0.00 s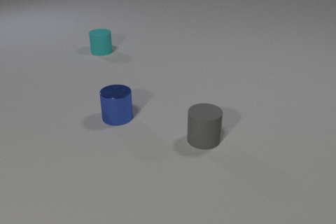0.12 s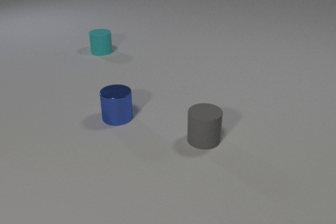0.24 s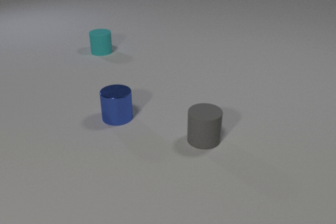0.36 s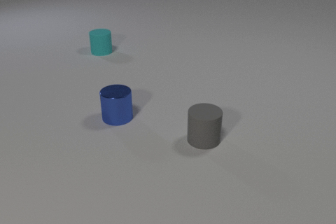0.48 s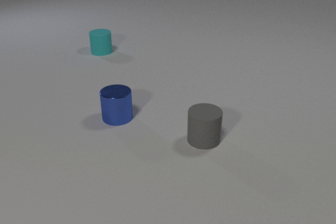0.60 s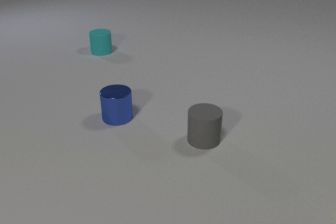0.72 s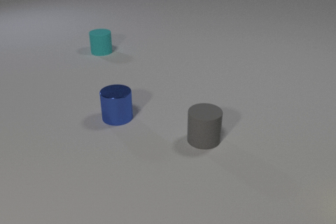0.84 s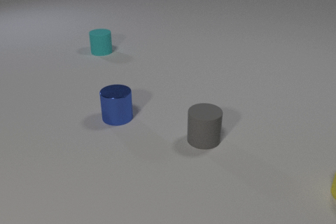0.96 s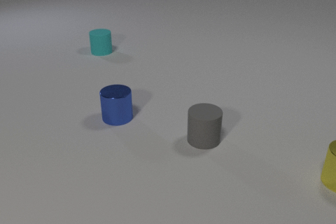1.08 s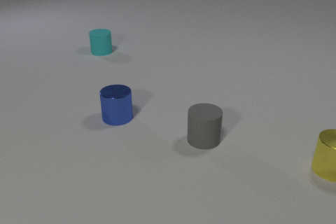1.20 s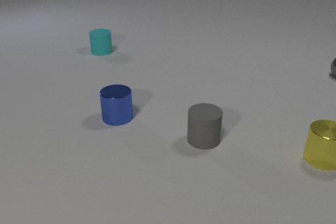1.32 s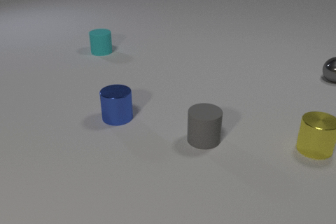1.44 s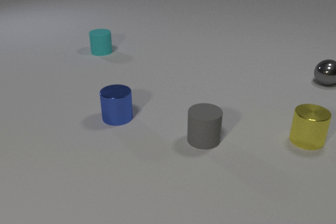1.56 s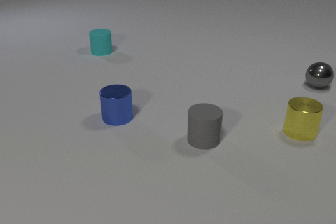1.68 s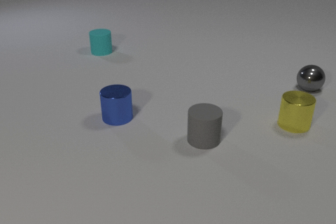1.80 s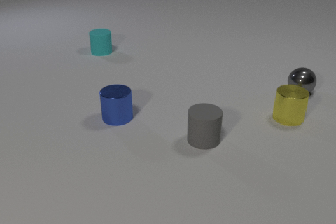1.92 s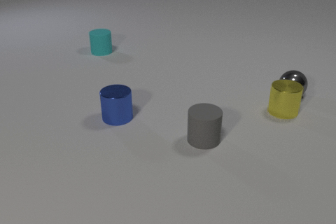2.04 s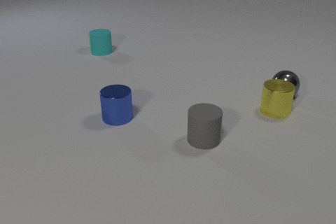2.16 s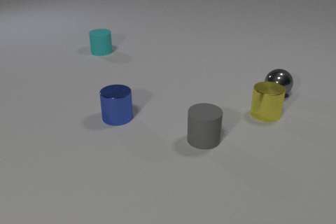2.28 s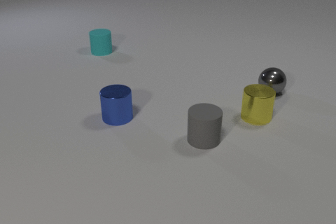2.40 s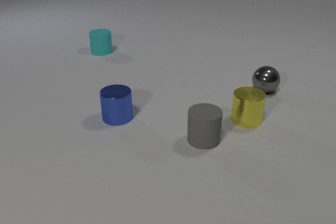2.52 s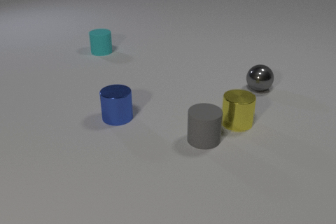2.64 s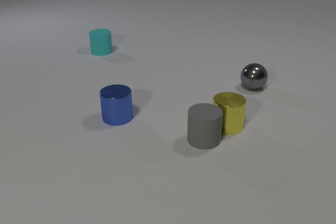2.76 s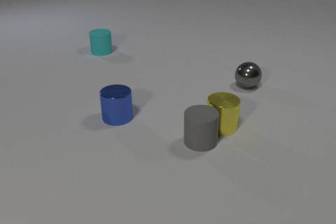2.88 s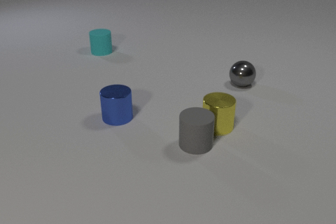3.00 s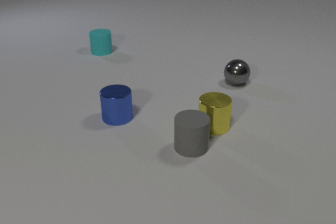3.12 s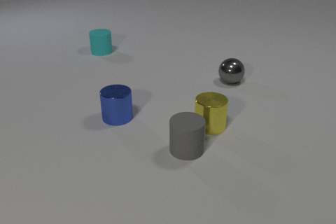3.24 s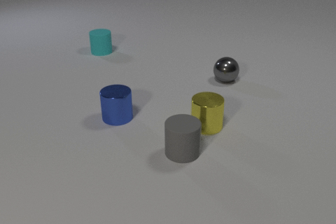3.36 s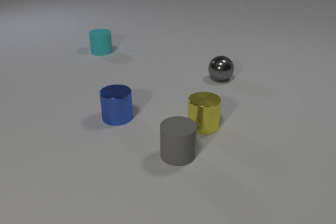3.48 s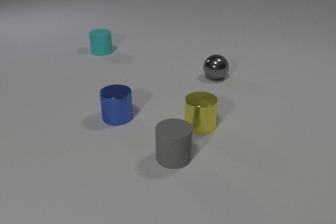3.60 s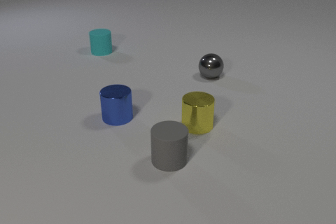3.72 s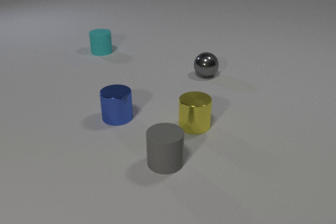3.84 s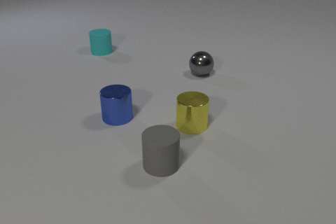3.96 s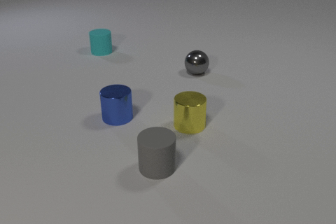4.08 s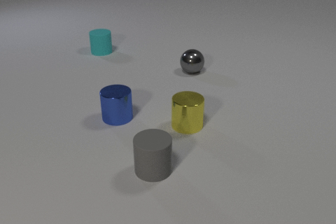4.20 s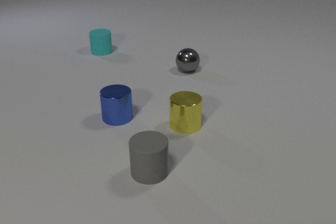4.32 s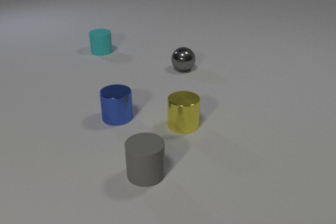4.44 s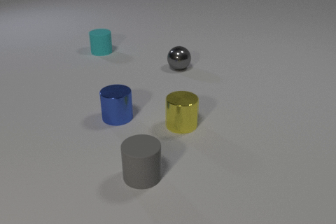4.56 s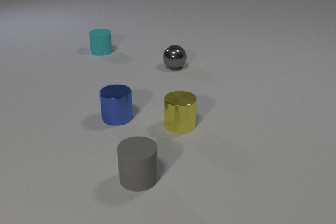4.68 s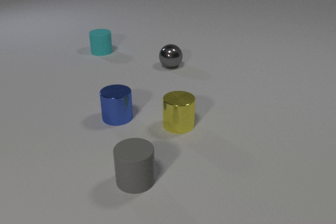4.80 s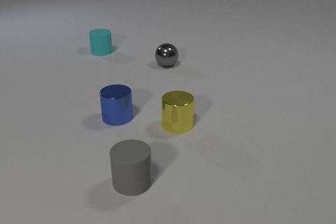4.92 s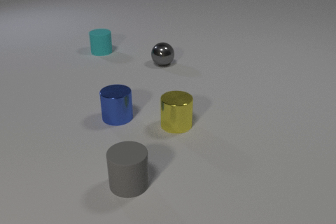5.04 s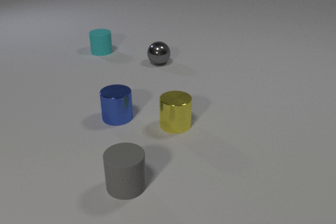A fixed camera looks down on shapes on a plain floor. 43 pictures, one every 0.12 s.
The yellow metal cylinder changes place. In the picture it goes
to the left.
The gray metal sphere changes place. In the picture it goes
to the left.
0.00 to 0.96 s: The yellow metal cylinder comes in at the right edge, slides away from the camera and to the left.
0.96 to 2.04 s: The yellow metal cylinder slides away from the camera and to the left. The gray metal sphere comes in at the right edge, rolls toward the camera and to the left. The yellow metal cylinder and the gray metal sphere collide.
2.04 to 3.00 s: The yellow metal cylinder slides to the left and toward the camera. The gray metal sphere rolls to the left. The gray rubber cylinder slides toward the camera and to the left. The yellow metal cylinder and the gray rubber cylinder collide.
3.00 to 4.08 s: The yellow metal cylinder slides to the left. The gray metal sphere rolls to the left and away from the camera. The gray rubber cylinder slides toward the camera and to the left.
4.08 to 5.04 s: The yellow metal cylinder slides to the left. The gray metal sphere rolls to the left and away from the camera. The gray rubber cylinder slides to the left and toward the camera.
What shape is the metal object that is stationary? cylinder.
What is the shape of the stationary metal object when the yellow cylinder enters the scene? cylinder.
How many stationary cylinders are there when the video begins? 3.
